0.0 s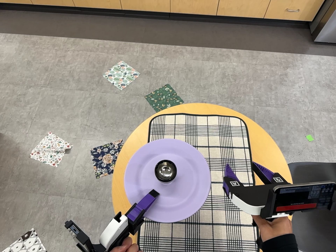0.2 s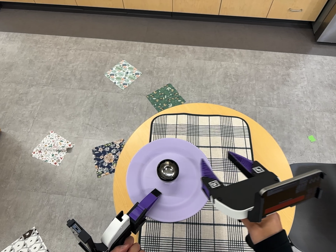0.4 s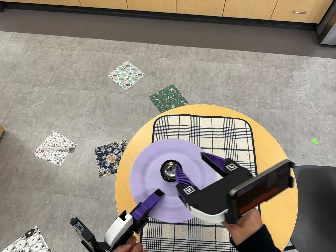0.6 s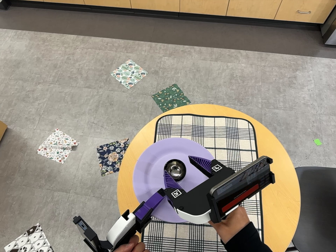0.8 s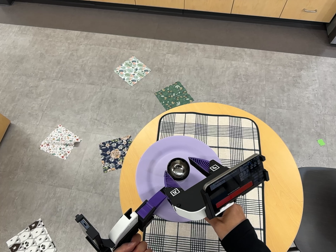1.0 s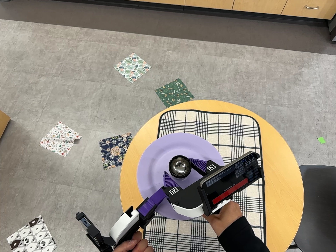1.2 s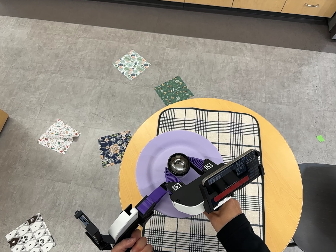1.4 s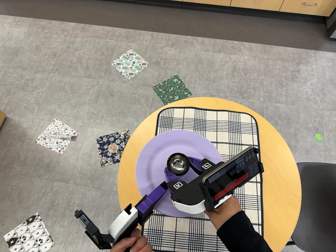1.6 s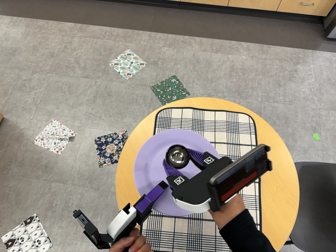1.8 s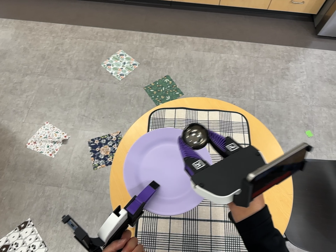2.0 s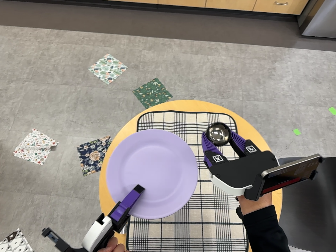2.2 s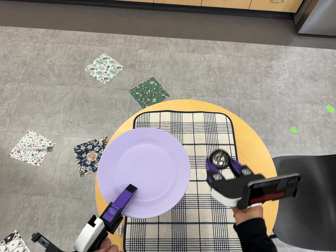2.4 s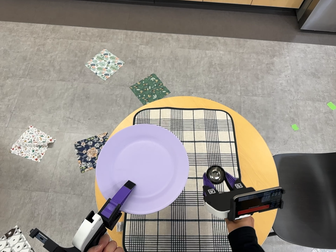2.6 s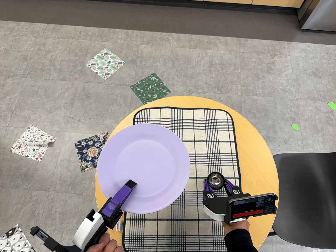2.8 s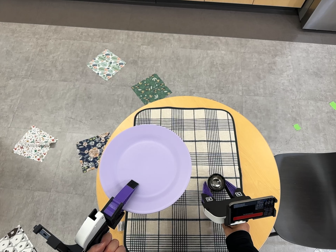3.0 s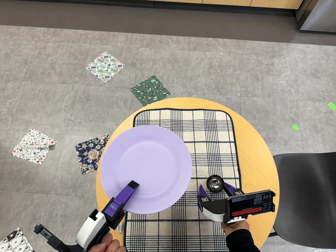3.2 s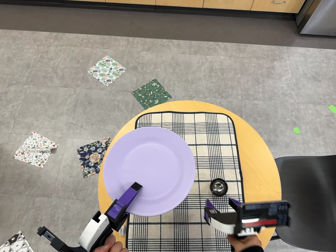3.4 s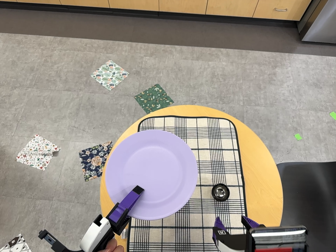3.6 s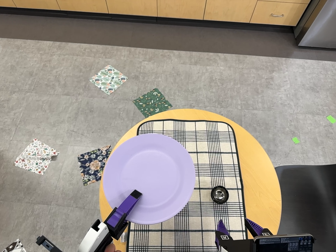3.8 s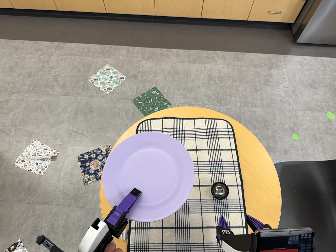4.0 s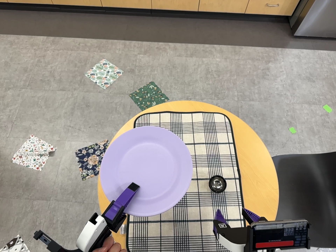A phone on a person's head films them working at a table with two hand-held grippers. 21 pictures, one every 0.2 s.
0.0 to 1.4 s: The camera shifts only a little, or ends up much as it began.
1.4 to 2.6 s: The camera travels to its right, about 5 cm, so close, fixed things drift to the left.
2.6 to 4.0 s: The camera shifts only a little, or ends up much as it began.
The film runs forward here.
